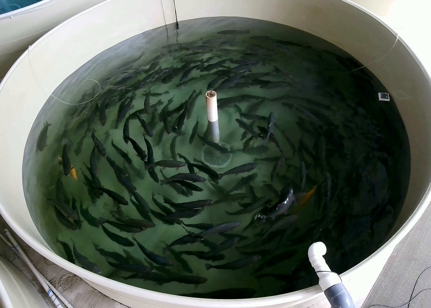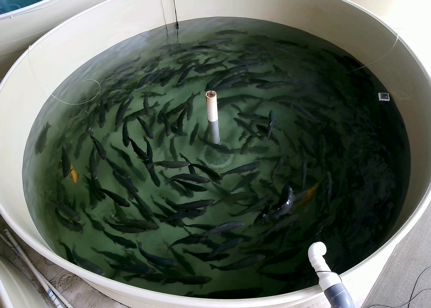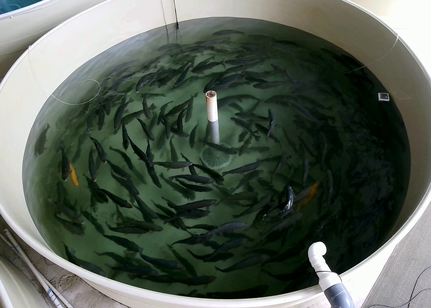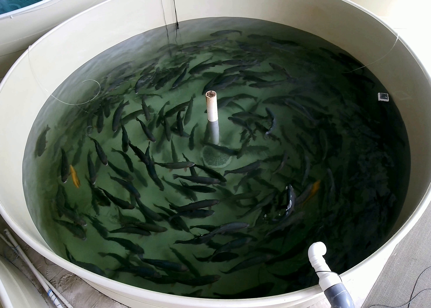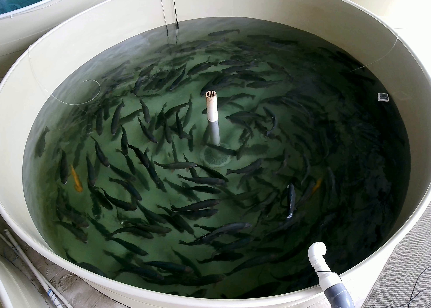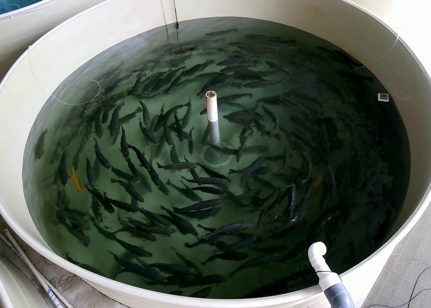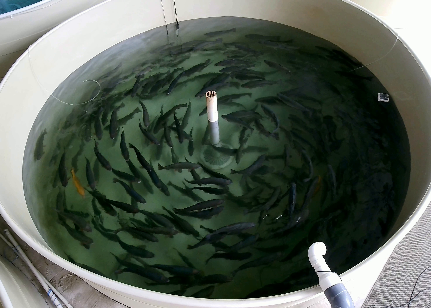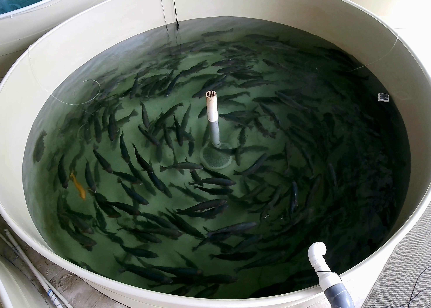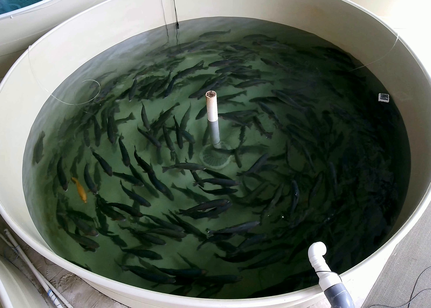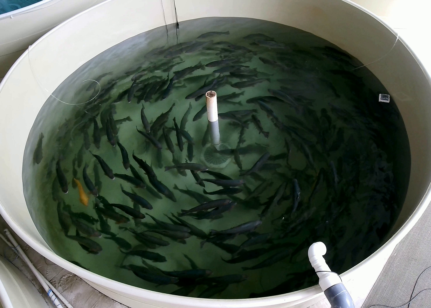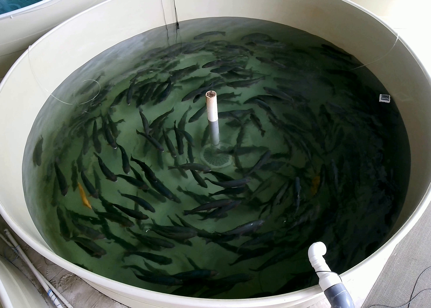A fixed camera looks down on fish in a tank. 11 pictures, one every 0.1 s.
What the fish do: Normal cruising.
